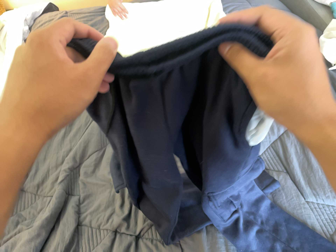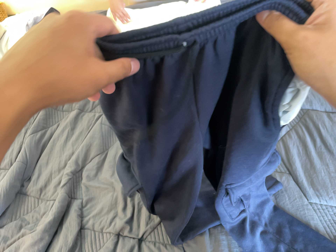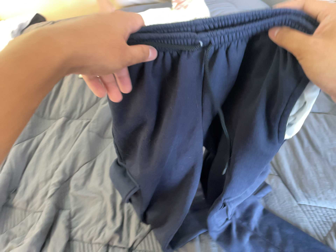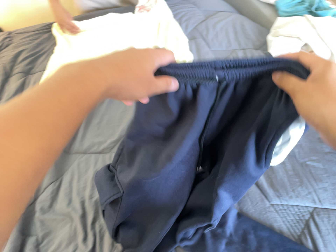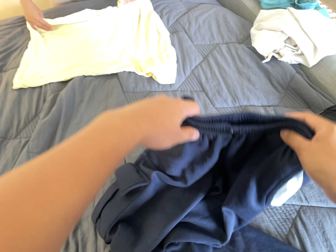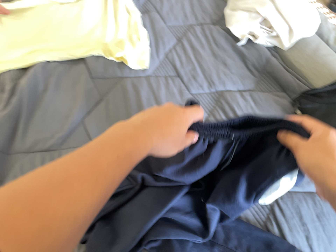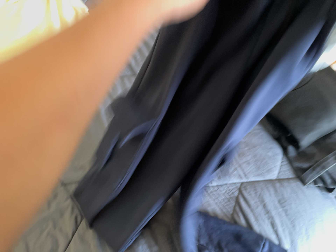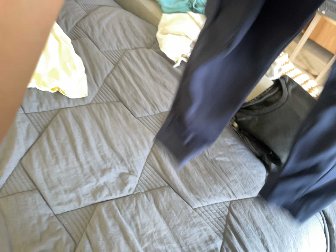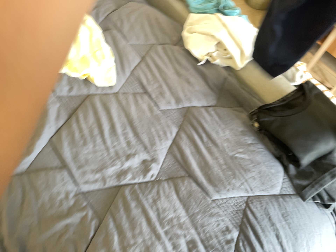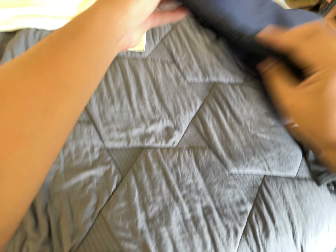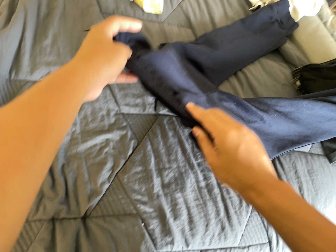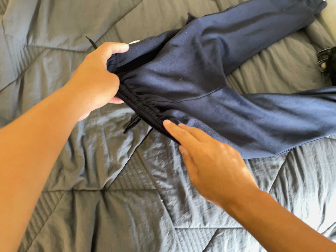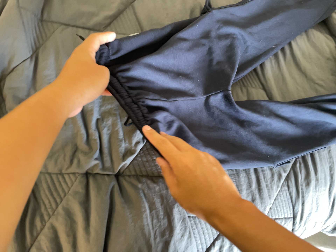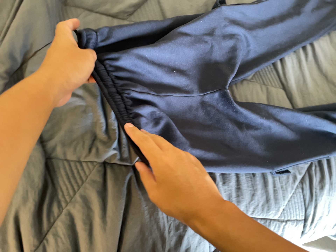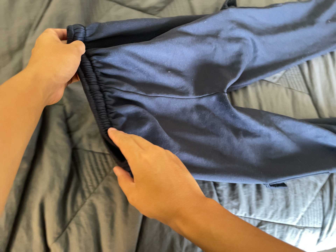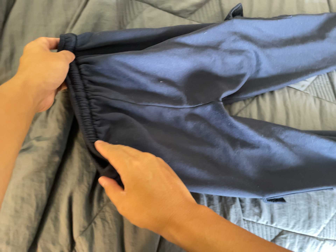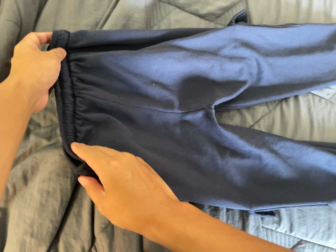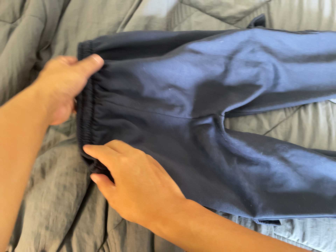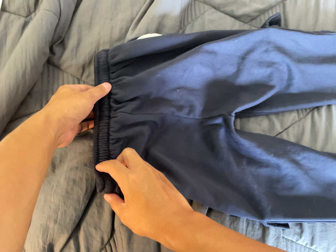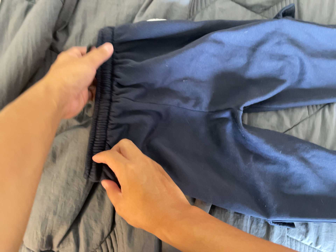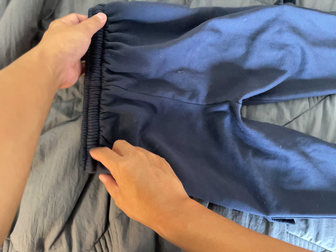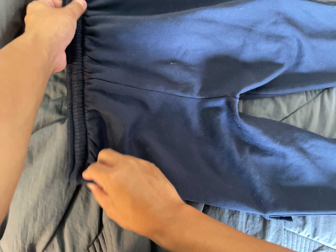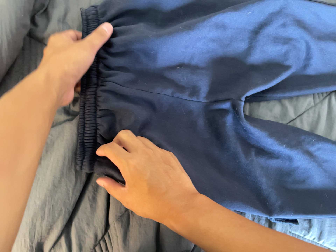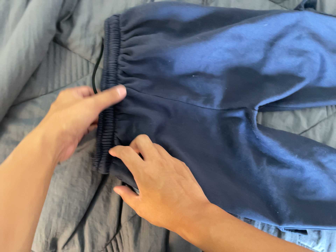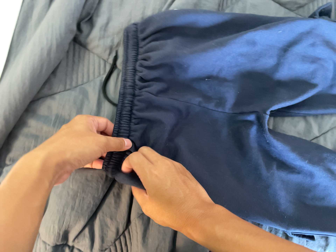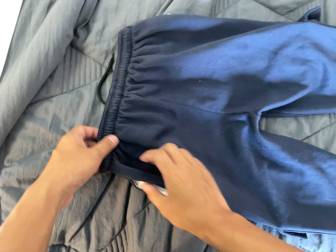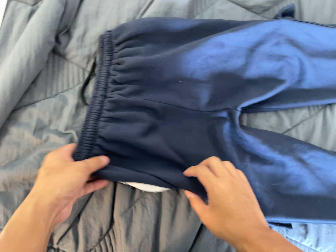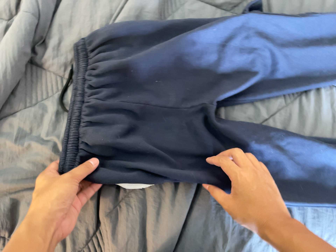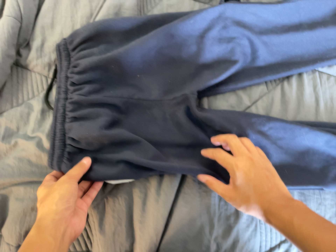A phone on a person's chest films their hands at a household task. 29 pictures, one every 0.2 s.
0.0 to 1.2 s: The scene slides to the left, as the camera pans about 25 degrees to its right. It travels forward and toward the top of its view, about 16 cm, so what stands in front looms larger. It rolls about its line of sight by about 15 degrees, and the scene rotates counterclockwise.
1.2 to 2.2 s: The camera travels to its left, about 26 cm, so close, fixed things drift to the right. Its aim tips toward the bottom of its view by about 10 degrees, and the scene shifts upward. It rolls about its line of sight by about 15 degrees, and the scene rotates clockwise.
2.2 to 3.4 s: The camera travels to its left, about 18 cm, so close, fixed things drift to the right. It rolls about its line of sight by about 20 degrees, and the scene rotates clockwise.
3.4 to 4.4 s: The camera travels forward, about 7 cm, so what stands in front looms larger.
4.4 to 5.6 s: The camera travels to its right, toward the bottom of its view and backward, about 14 cm.
The film runs forward here.
